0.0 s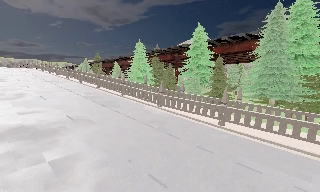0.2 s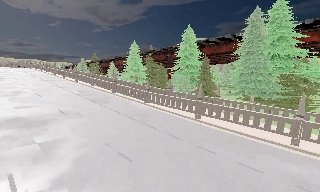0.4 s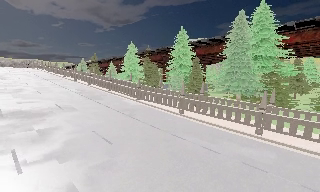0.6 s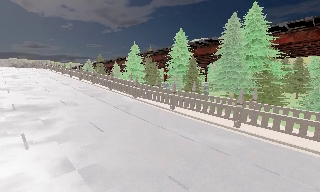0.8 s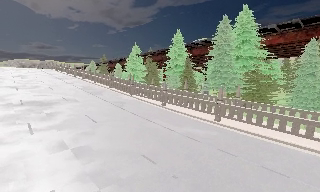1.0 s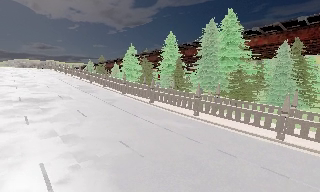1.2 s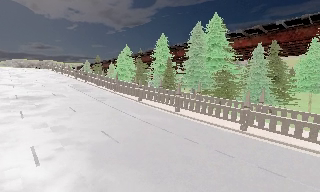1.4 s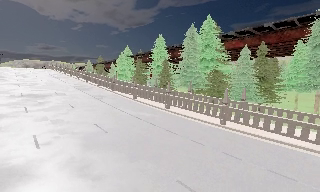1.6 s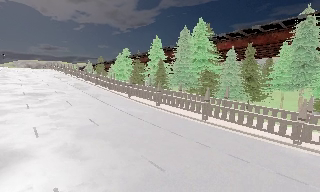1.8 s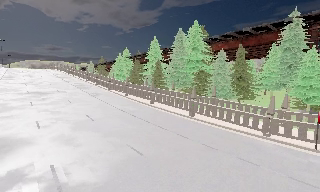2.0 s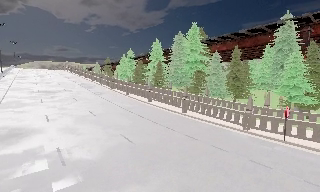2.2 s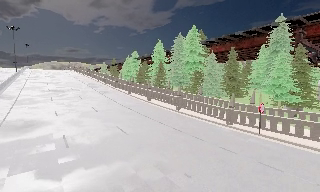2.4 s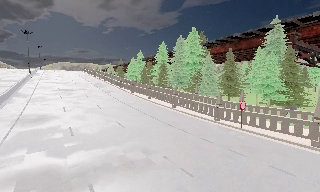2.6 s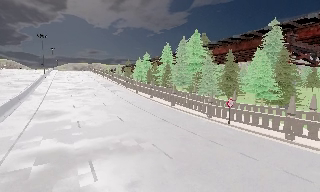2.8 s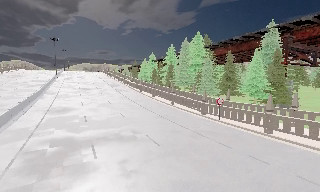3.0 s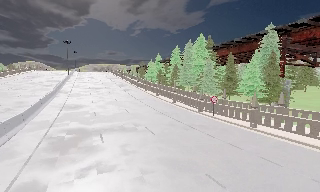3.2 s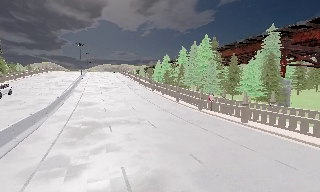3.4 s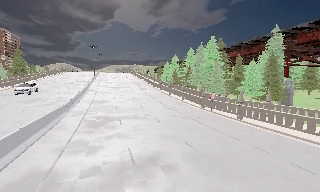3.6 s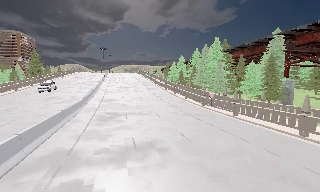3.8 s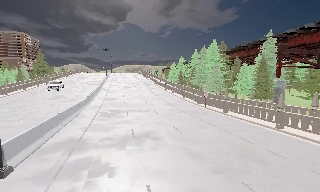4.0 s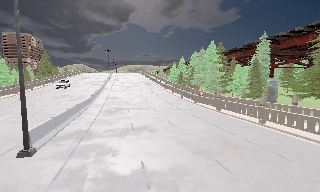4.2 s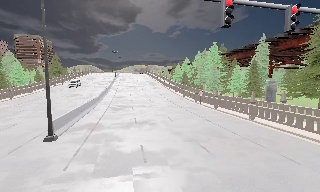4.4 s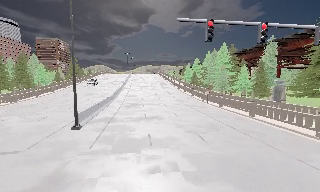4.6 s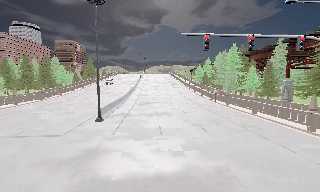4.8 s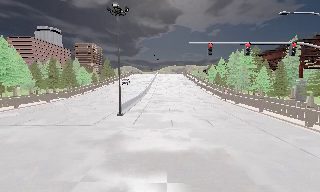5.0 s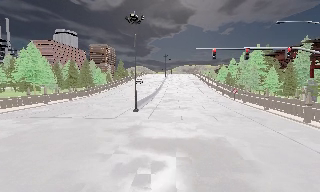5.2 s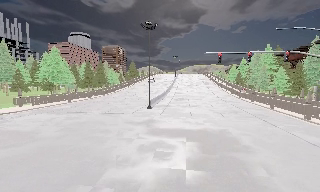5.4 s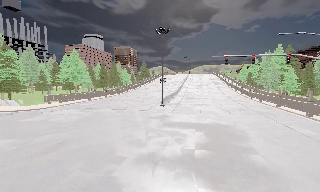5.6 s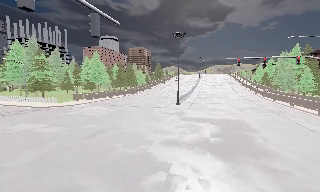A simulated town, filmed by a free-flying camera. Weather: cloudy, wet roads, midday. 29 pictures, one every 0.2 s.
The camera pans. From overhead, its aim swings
counterclockwise.
0.0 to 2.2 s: The camera pans to its left, which is counterclockwise from overhead, by about 10 degrees. It travels backward and to its right, about 20 m, so what stands in front gets smaller.
2.2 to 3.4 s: The camera pans to its left, which is counterclockwise from overhead, by about 20 degrees. It travels backward and to its right, about 12 m, so what stands in front gets smaller.
3.4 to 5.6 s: The camera pans to its left, which is counterclockwise from overhead, by about 35 degrees. It travels backward, about 20 m.
The film runs backward here.
